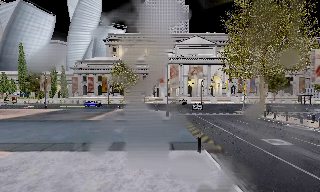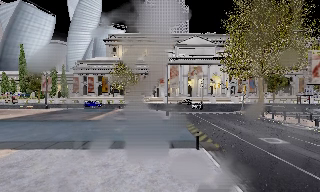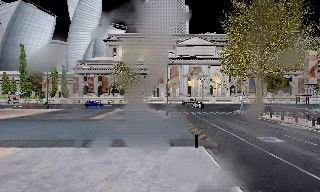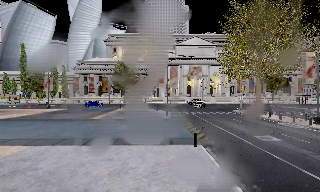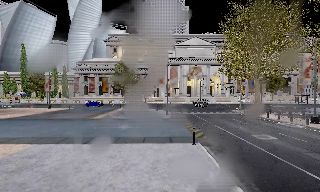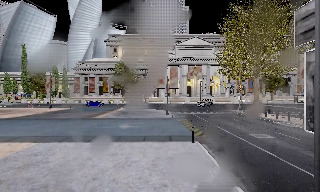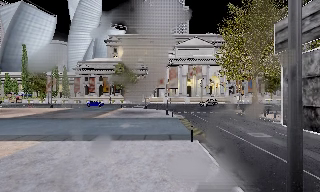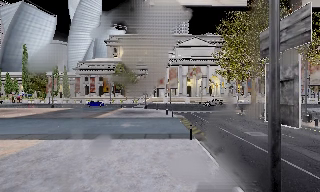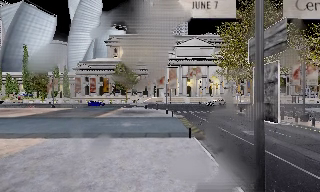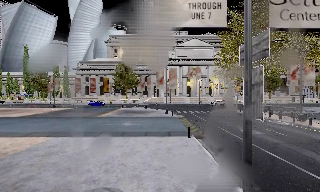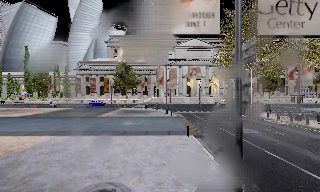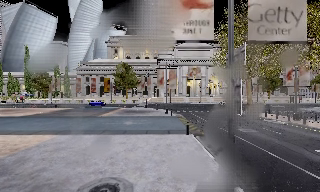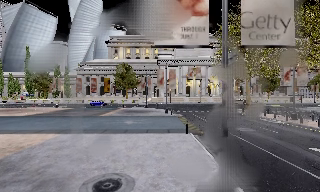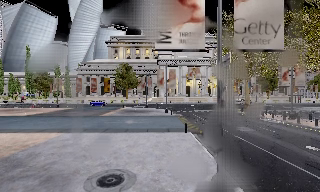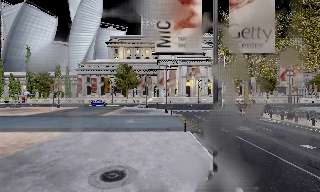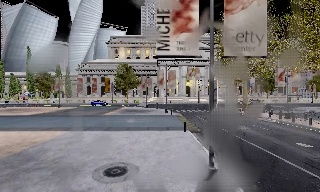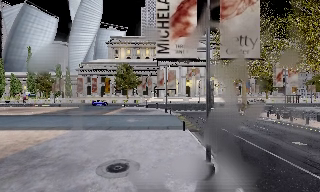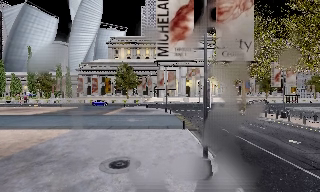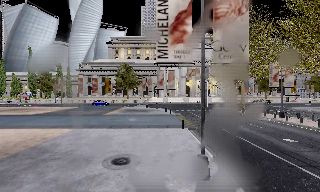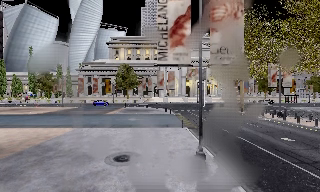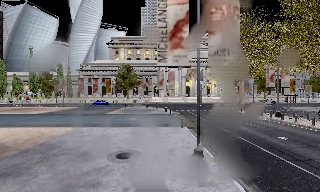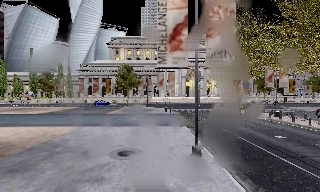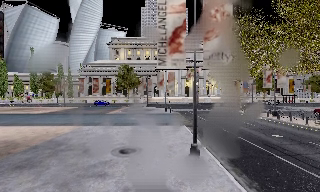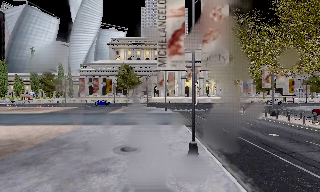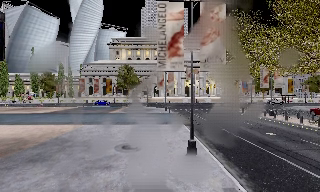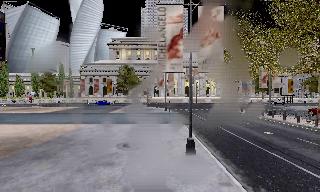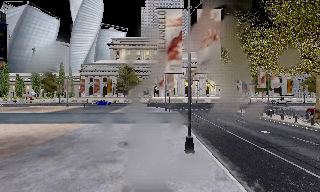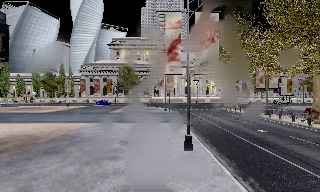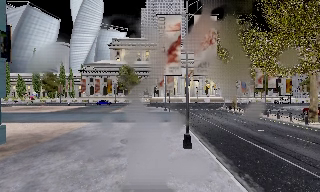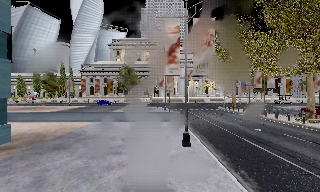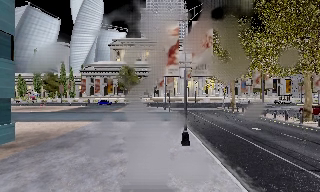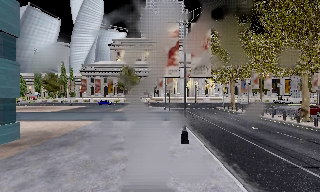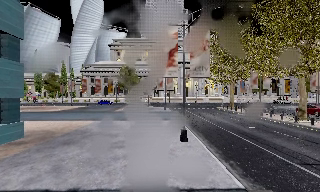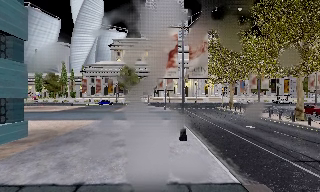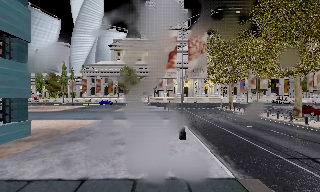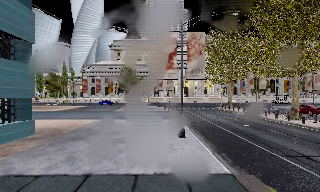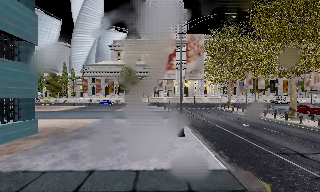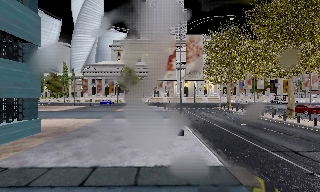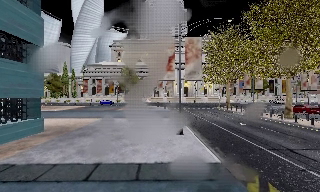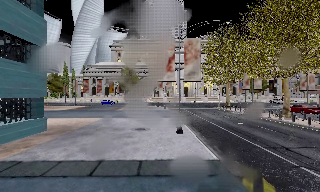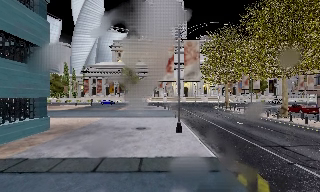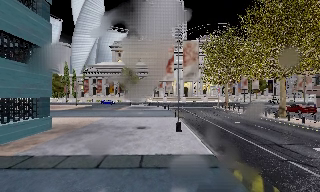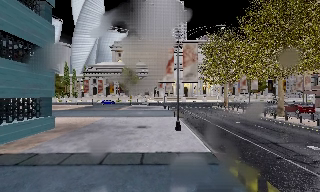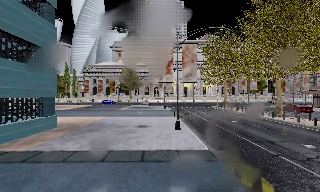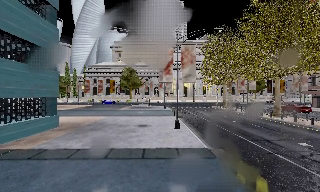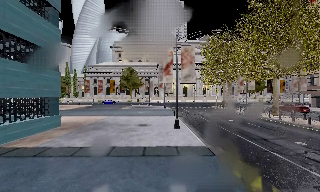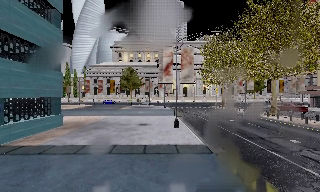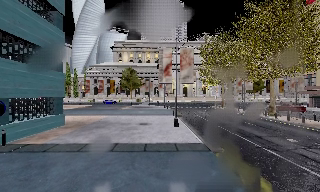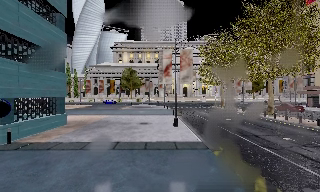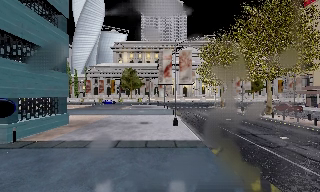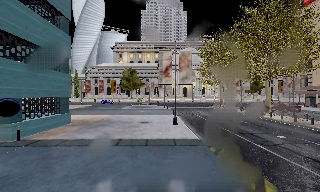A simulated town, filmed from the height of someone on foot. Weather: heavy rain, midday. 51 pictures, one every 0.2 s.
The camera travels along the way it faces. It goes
backward.
0.0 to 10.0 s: The camera travels backward, about 14 m, so what stands in front gets smaller.
The film runs backward here.
